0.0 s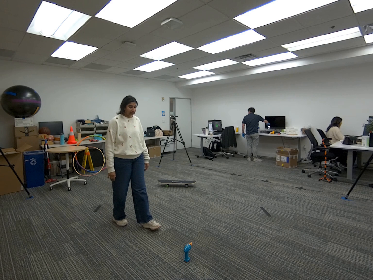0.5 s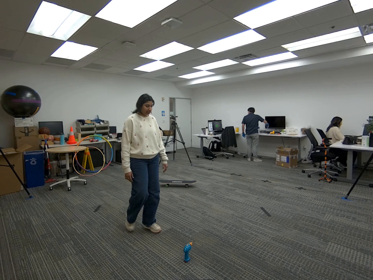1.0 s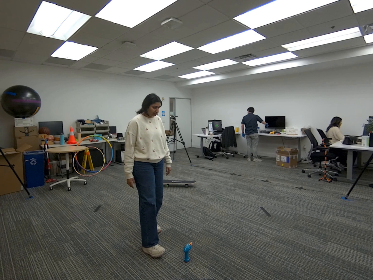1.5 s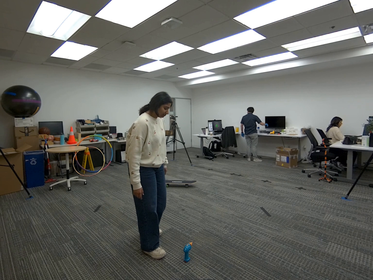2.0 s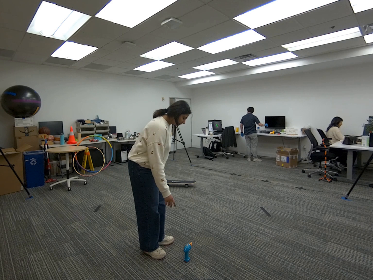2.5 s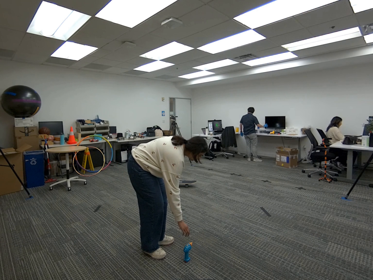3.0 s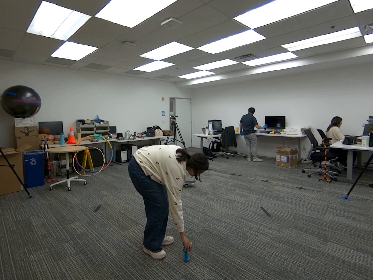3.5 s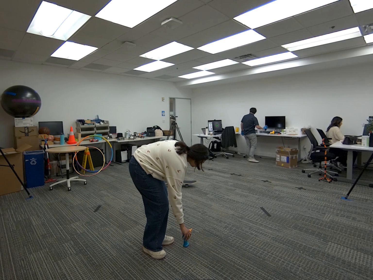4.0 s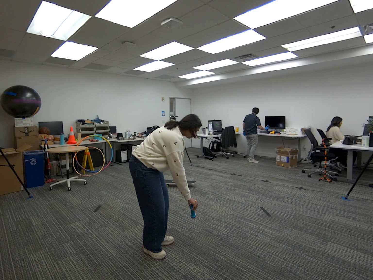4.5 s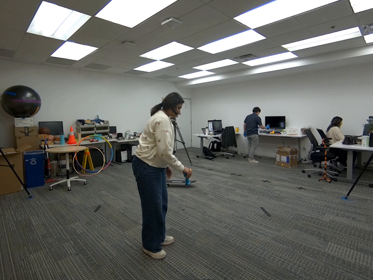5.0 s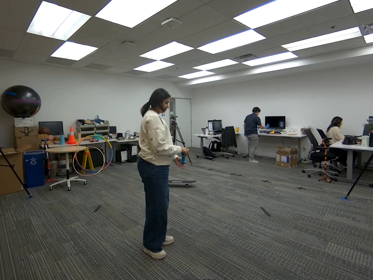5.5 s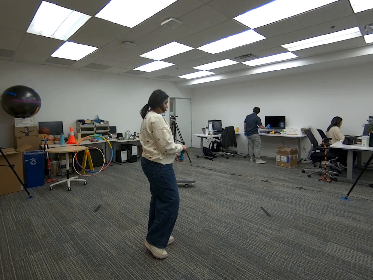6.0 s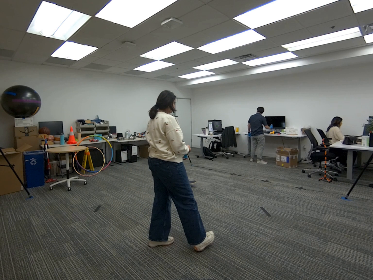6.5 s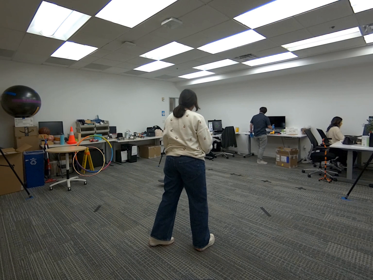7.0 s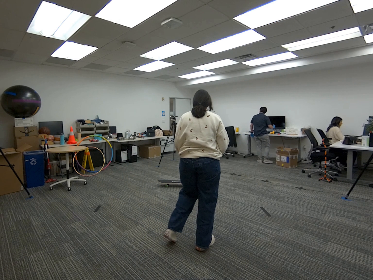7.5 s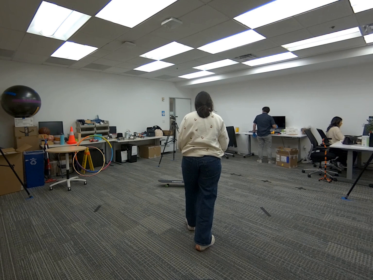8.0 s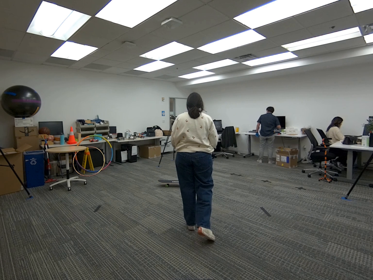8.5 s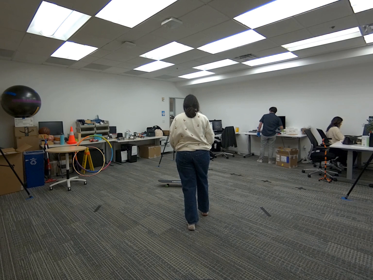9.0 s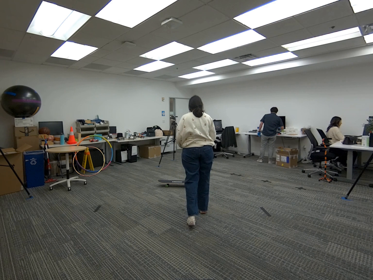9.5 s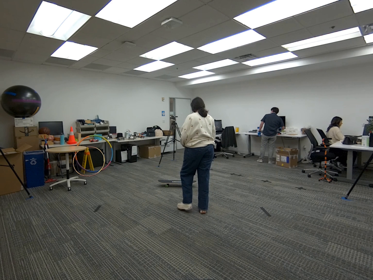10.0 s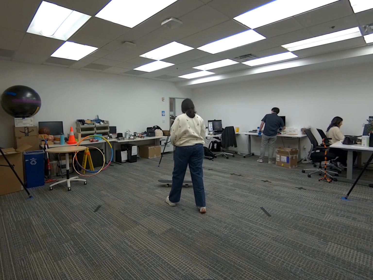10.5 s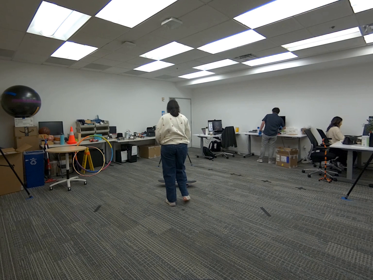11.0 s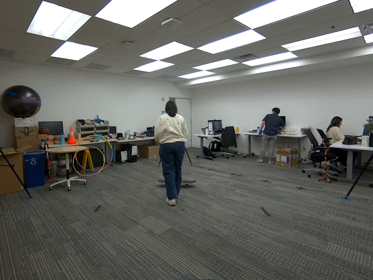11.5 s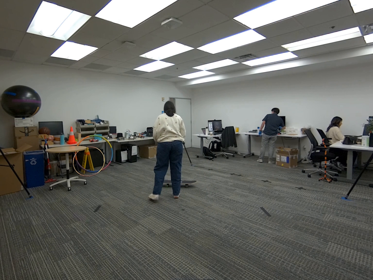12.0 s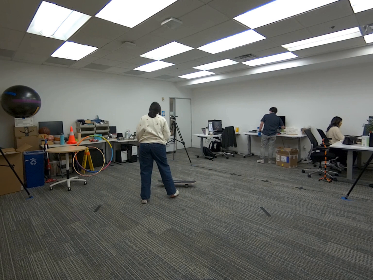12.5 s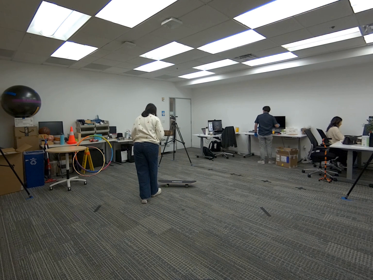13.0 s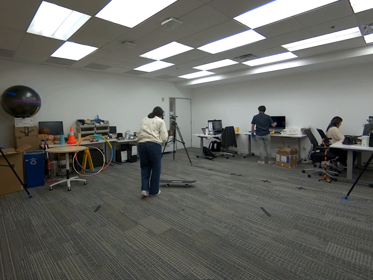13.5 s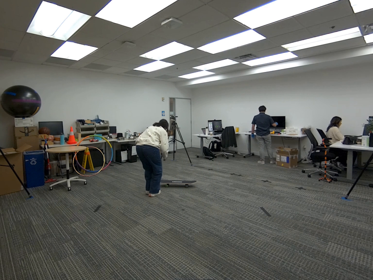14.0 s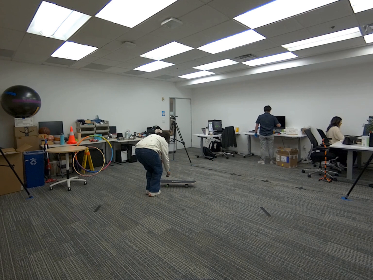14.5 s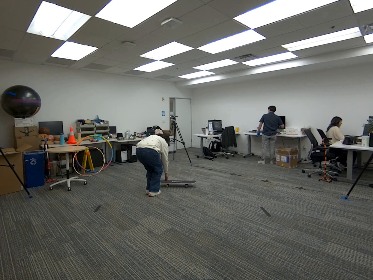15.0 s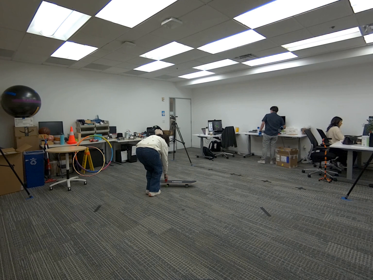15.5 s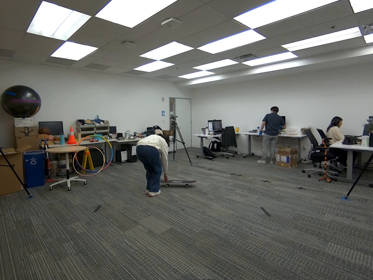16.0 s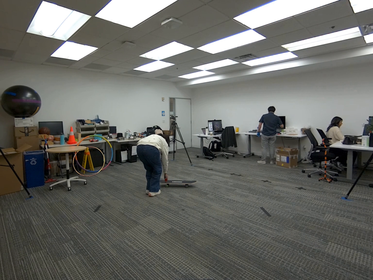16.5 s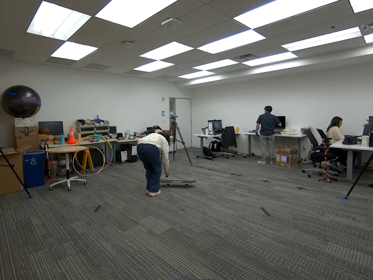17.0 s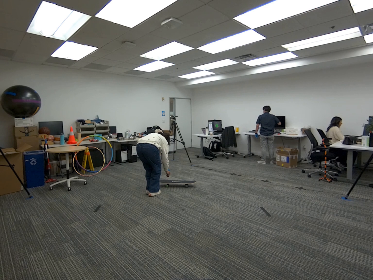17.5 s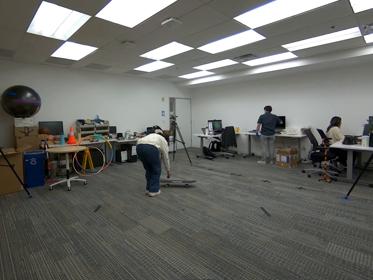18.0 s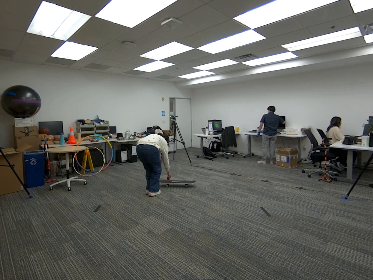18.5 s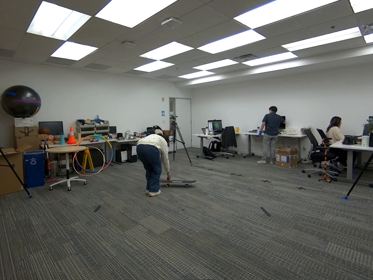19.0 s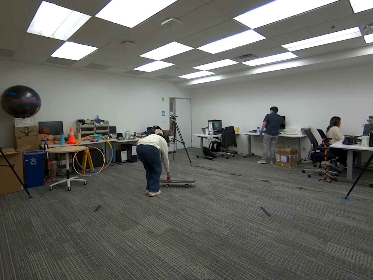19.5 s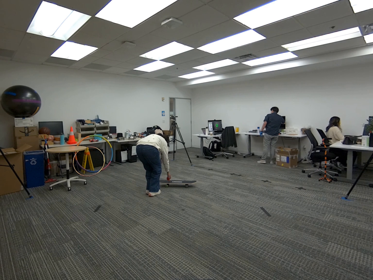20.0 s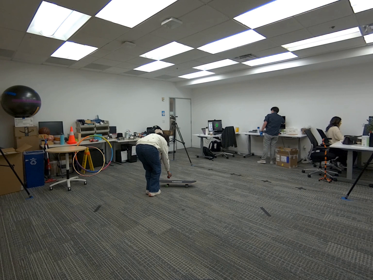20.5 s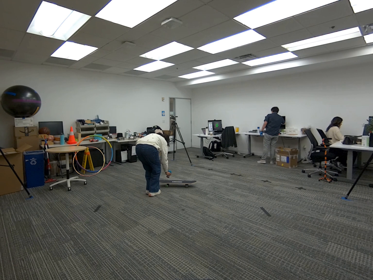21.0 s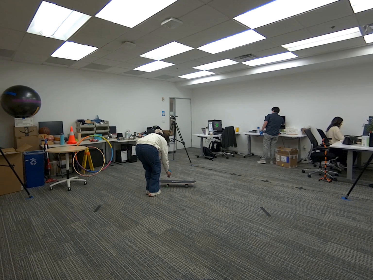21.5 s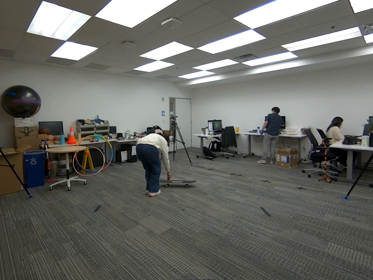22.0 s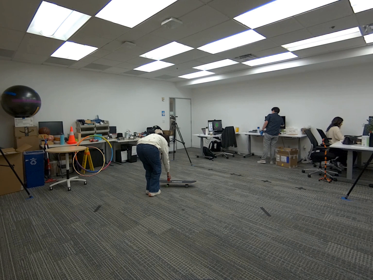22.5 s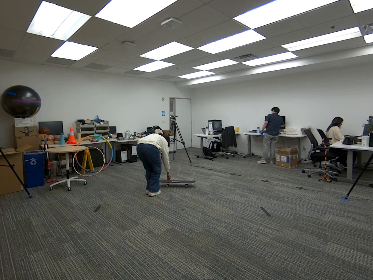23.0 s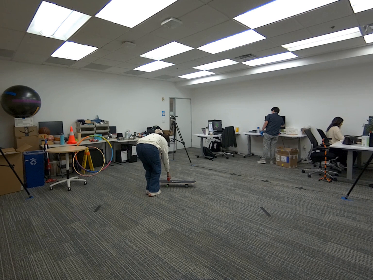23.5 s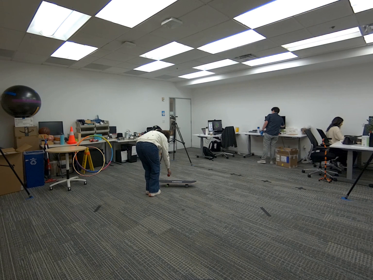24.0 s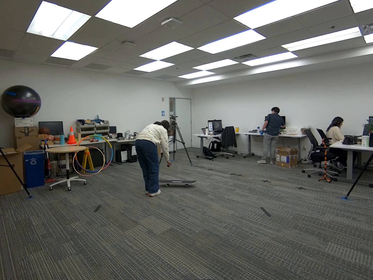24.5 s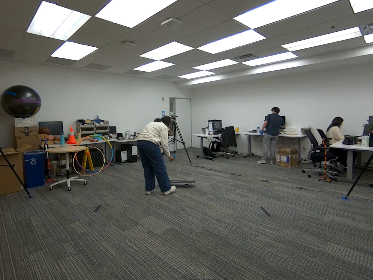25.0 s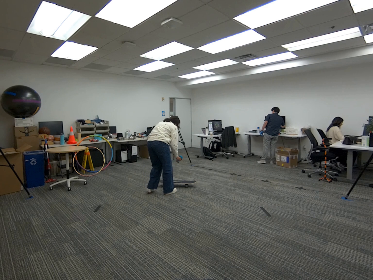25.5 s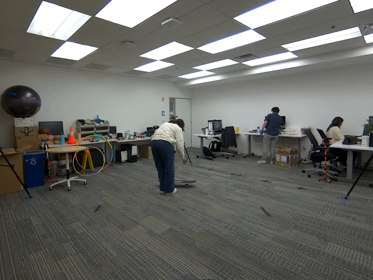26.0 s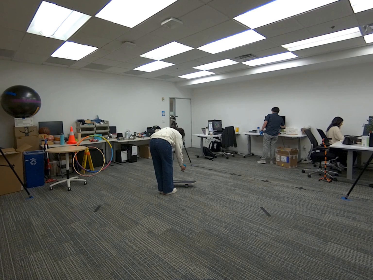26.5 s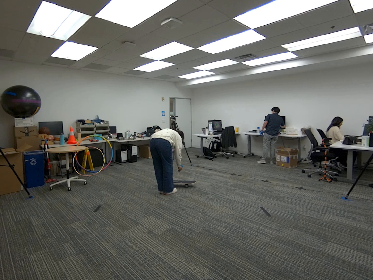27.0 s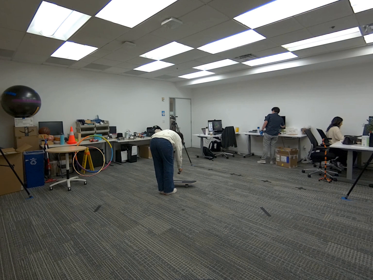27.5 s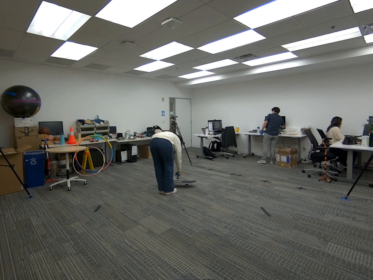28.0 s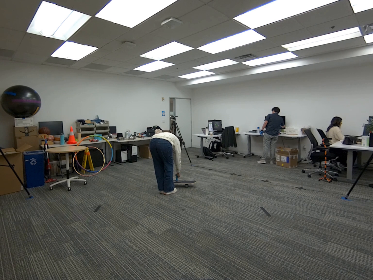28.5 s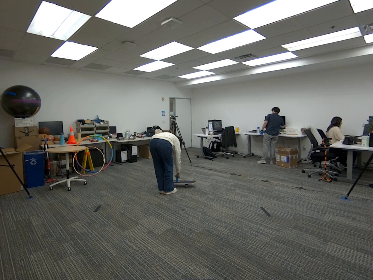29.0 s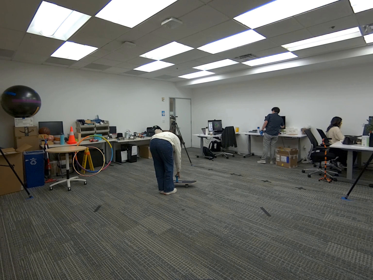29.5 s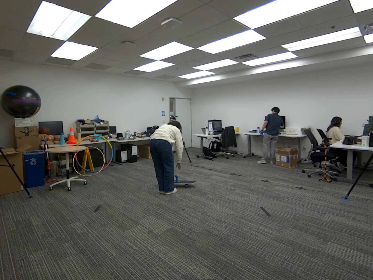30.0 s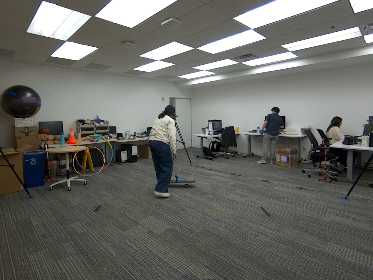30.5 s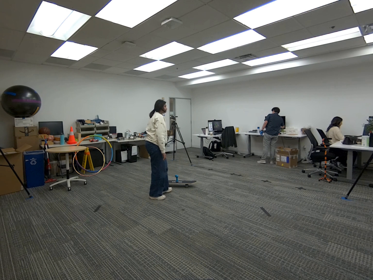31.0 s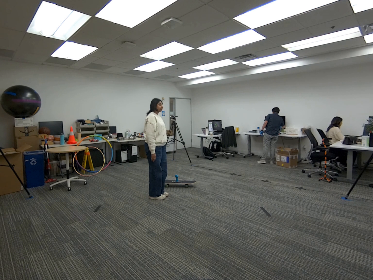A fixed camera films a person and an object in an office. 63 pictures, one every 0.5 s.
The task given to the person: Walk over to the toy drill and pick up the toy drill and proceed to drill the screws on the skateboard. Place the toy drill on the skateboard when complete.
